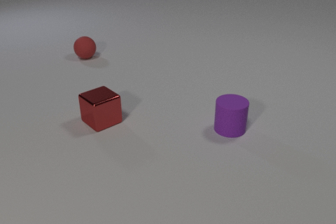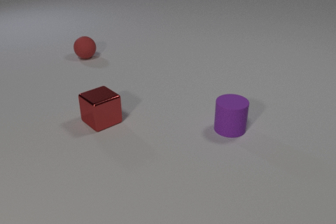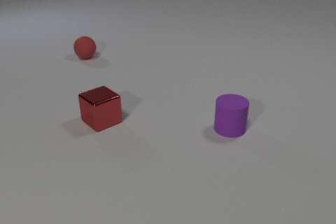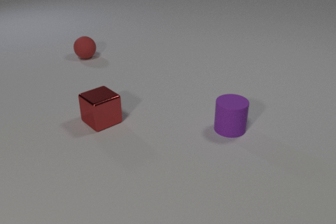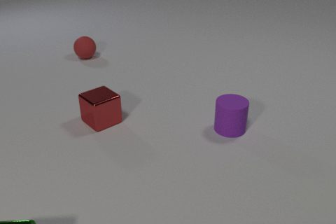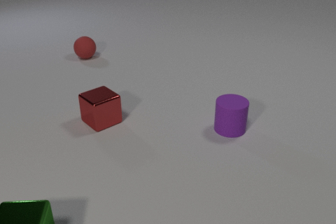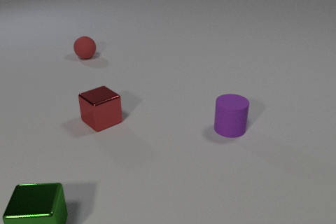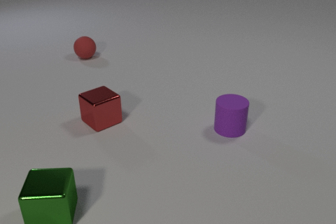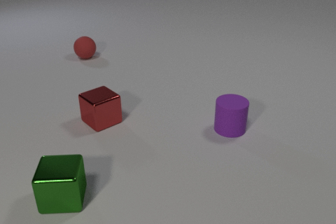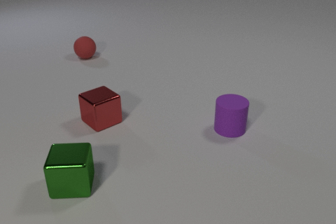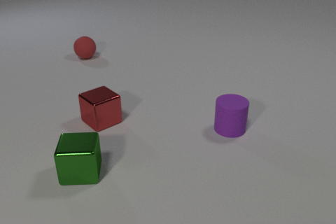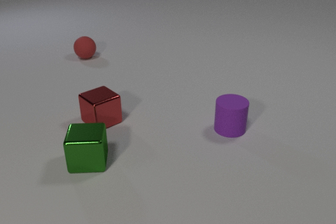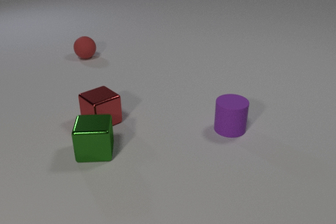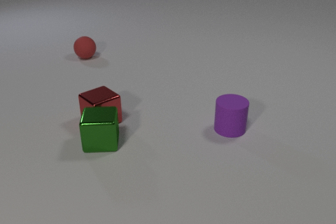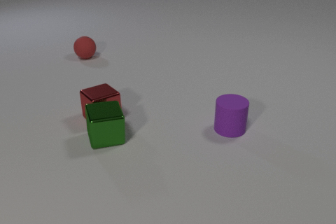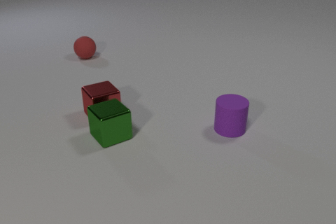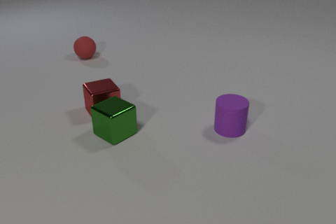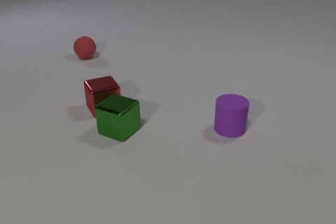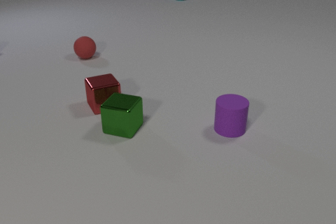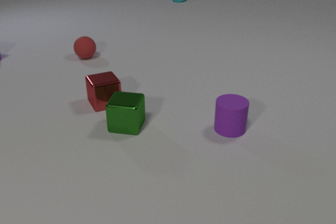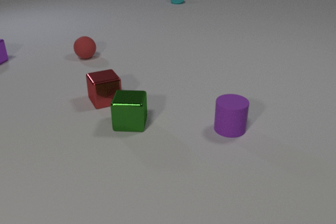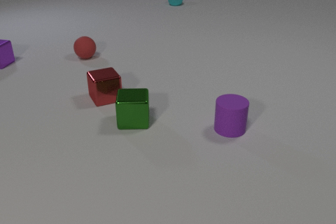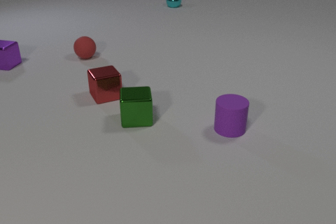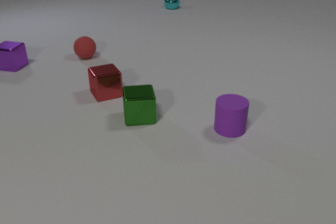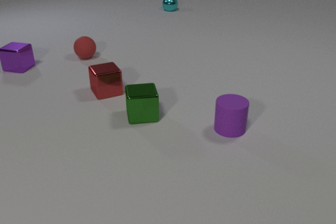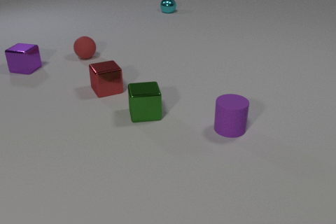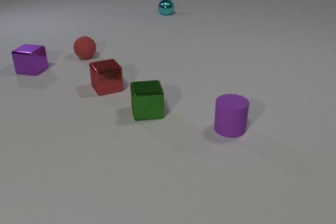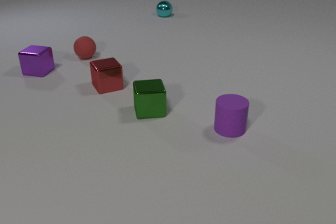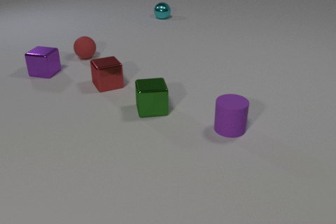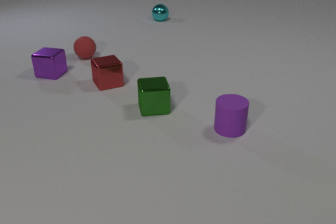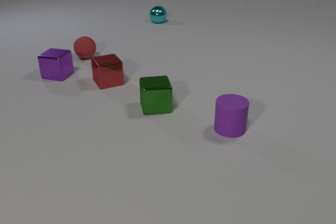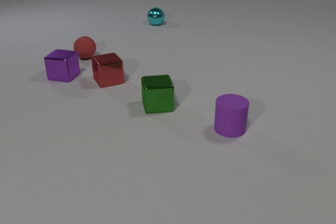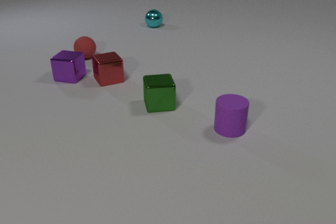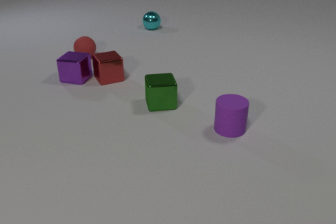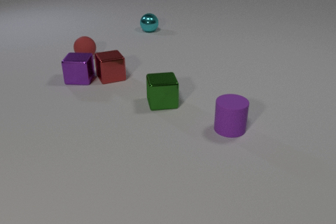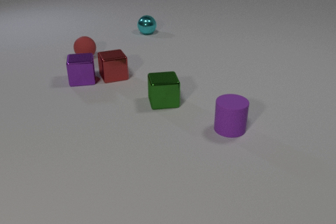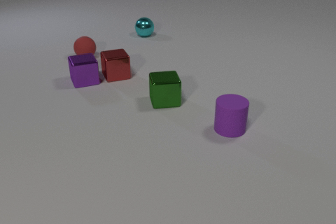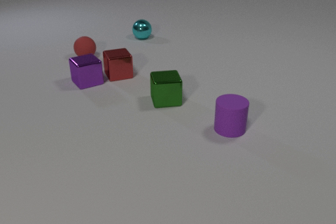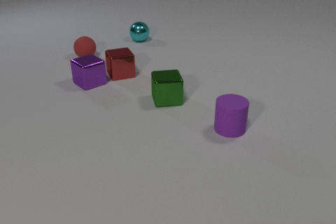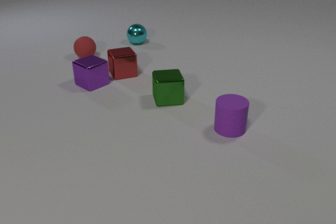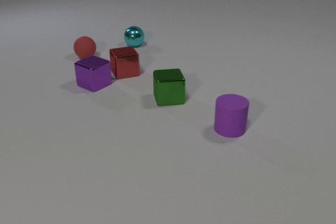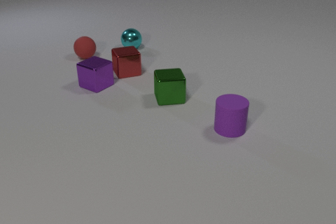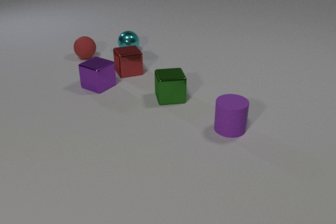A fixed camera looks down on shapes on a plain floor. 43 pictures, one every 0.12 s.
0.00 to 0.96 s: The green metal cube comes in at the bottom edge, slides away from the camera and to the right.
0.96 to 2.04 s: The green metal cube slides away from the camera and to the right, spins so that its near face slides to the right, counterclockwise seen from above. The red metal cube slides away from the camera. The green metal cube and the red metal cube collide.
2.04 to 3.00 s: The green metal cube slides away from the camera and to the right, spins so that its near face slides to the right, counterclockwise seen from above. The red metal cube slides away from the camera. The purple metal cube comes in at the left edge, slides to the right and toward the camera. The cyan metal sphere rolls toward the camera.
3.00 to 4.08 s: The green metal cube slides away from the camera and to the right. The red metal cube slides away from the camera. The purple metal cube slides to the right and toward the camera. The cyan metal sphere rolls toward the camera. The red metal cube and the purple metal cube collide.
4.08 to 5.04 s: The green metal cube slides away from the camera and to the right. The red metal cube slides to the right and away from the camera. The purple metal cube slides toward the camera and to the right, spins so that its near face slides to the right, counterclockwise seen from above. The cyan metal sphere rolls toward the camera.
What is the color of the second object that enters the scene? cyan.
How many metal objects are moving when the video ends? 4.
What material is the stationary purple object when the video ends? rubber.
